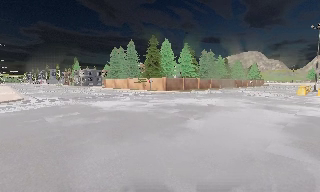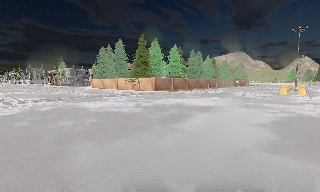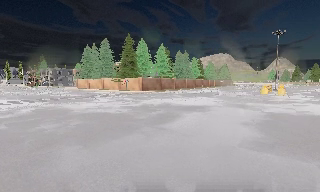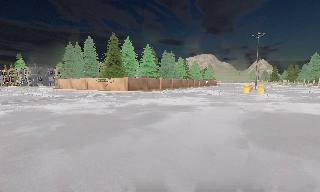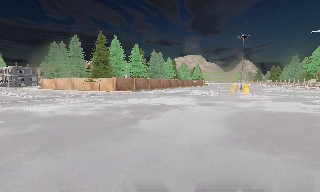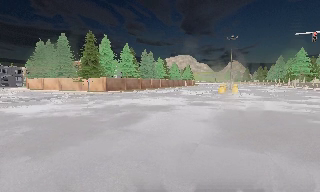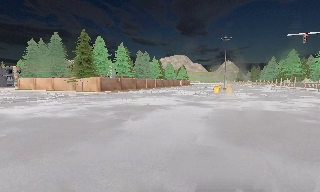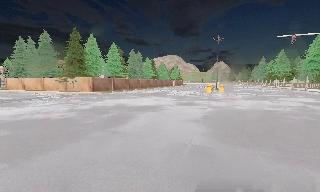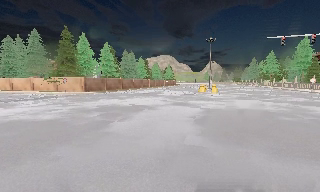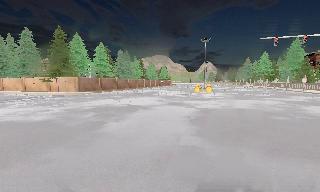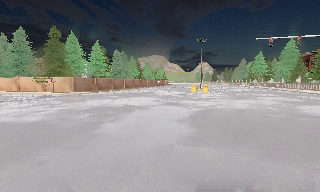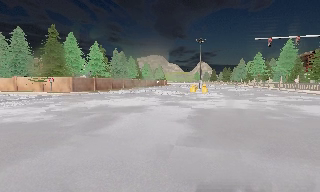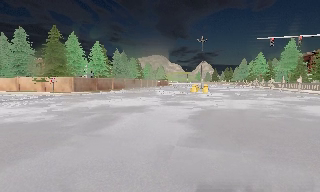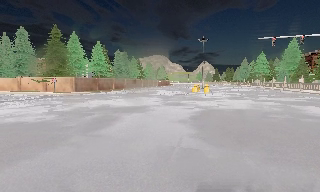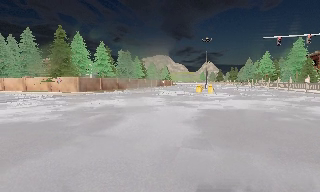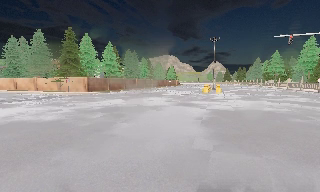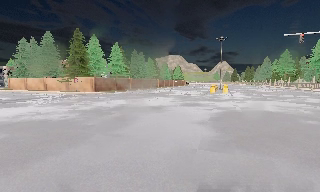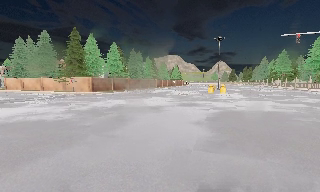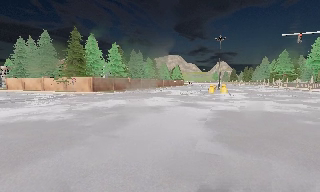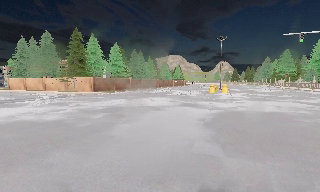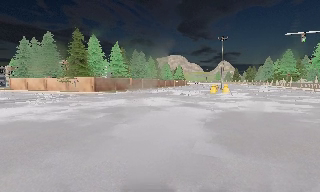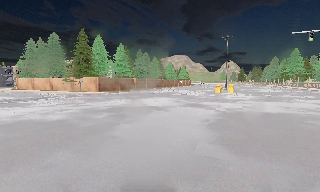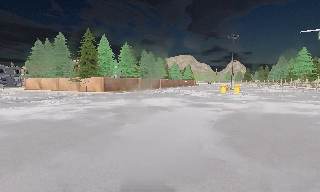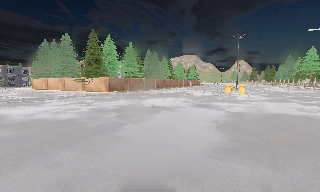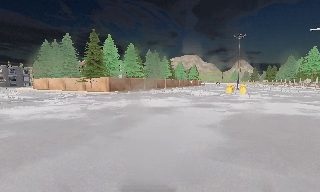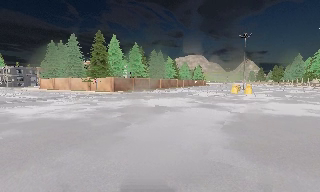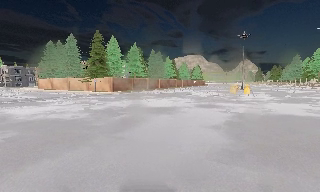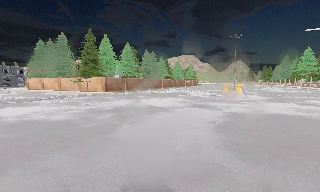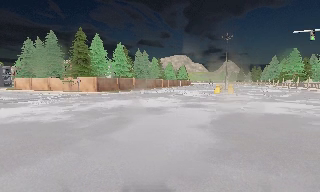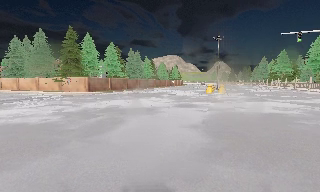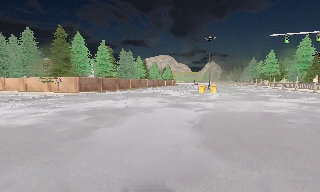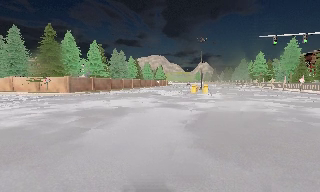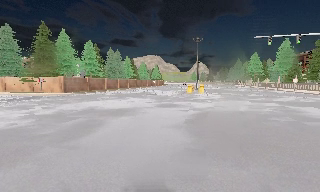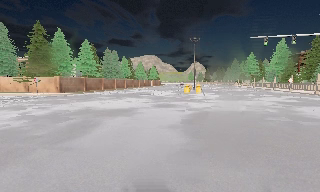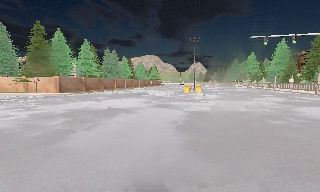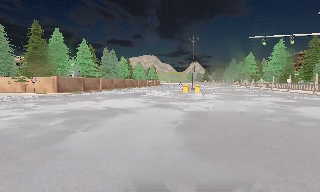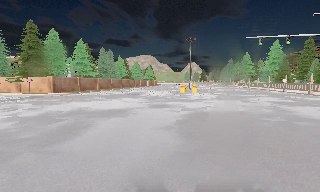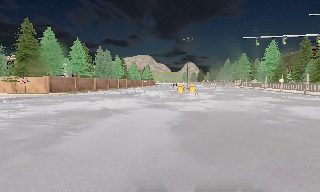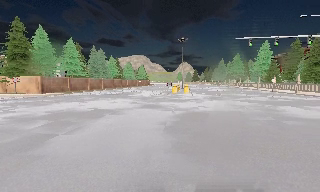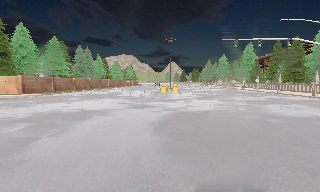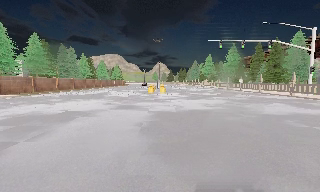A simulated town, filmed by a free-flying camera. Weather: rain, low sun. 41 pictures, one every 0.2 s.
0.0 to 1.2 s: The scene slides to the left, as the camera pans about 20 degrees to its right.
1.2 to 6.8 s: The camera swings to its right by about 10 degrees, and the scene slides to the left. It travels forward, about 1.5 m, so what stands in front looms larger.
6.8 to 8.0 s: The camera pans to its right, which is clockwise from overhead, by about 15 degrees.
The film runs forward here.
